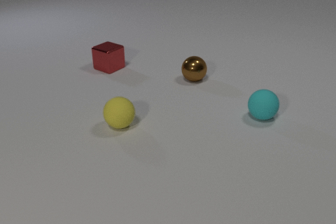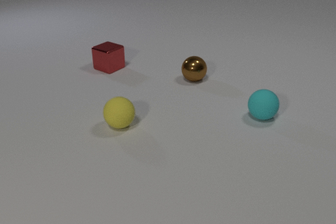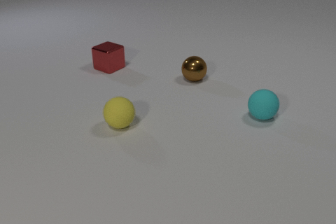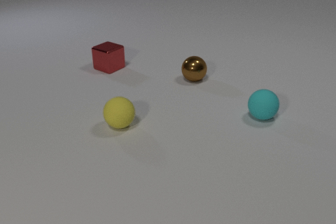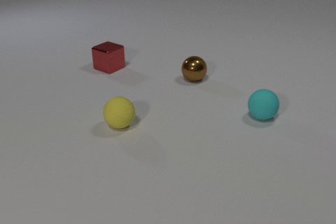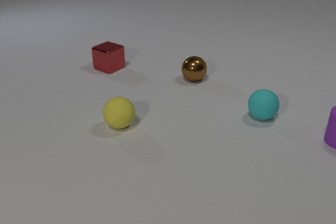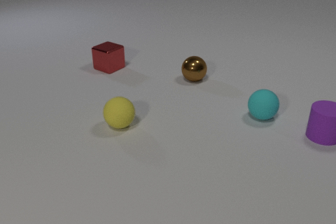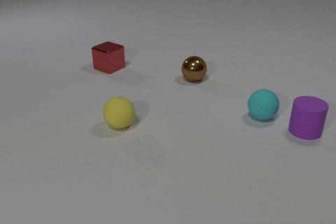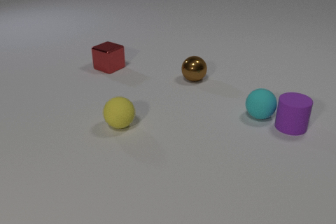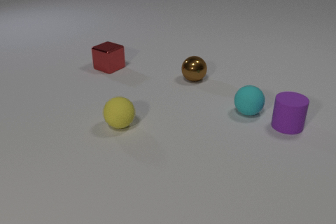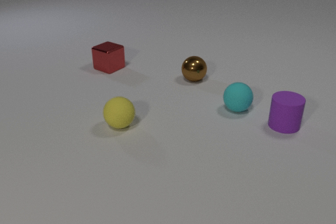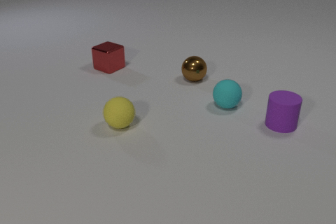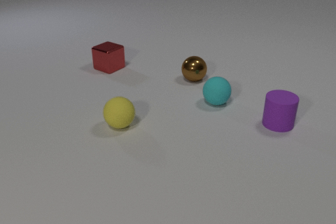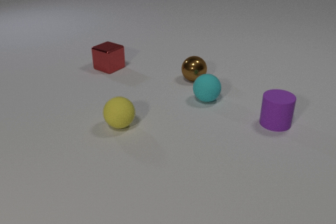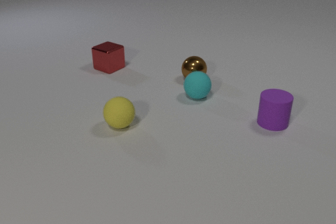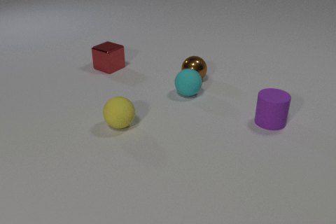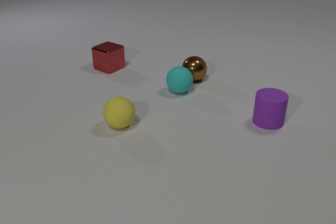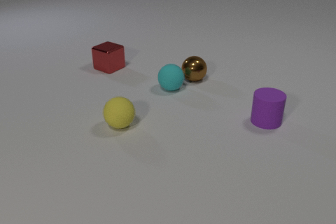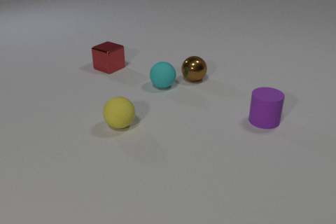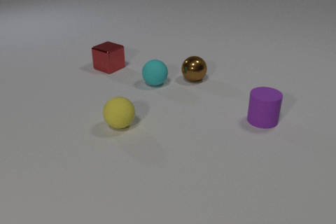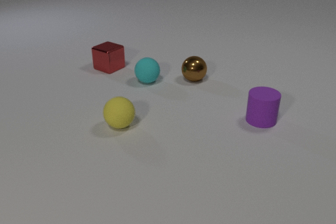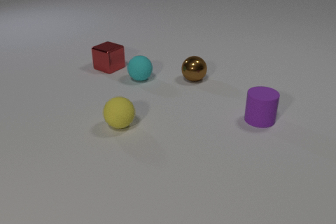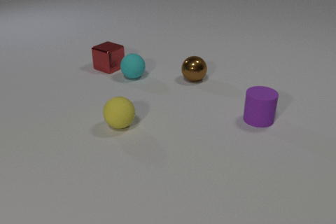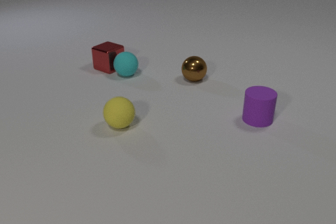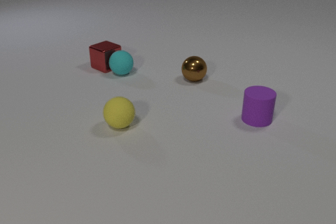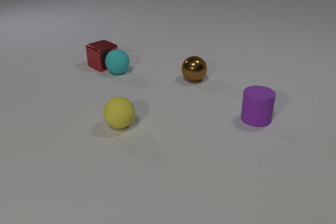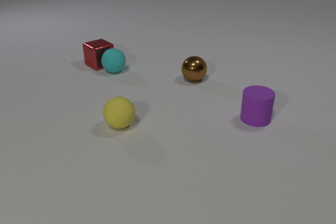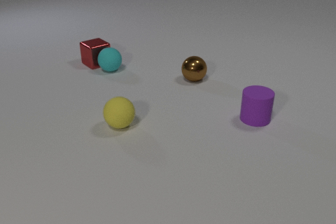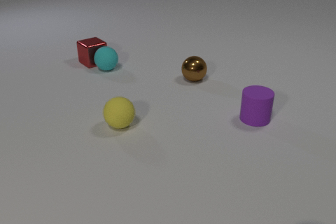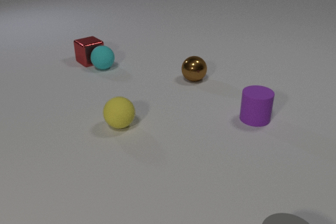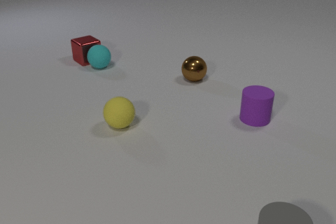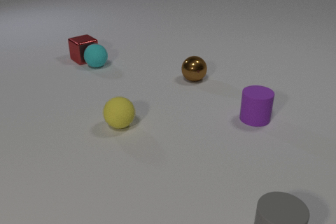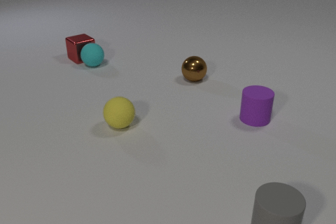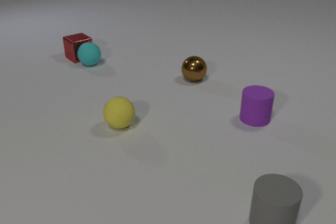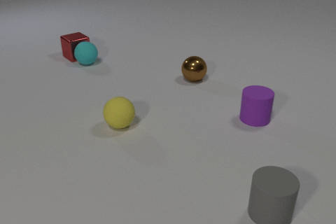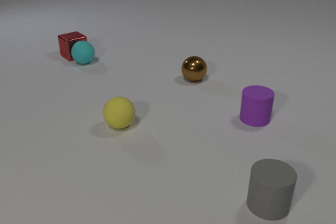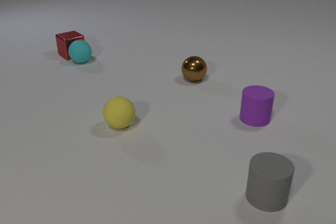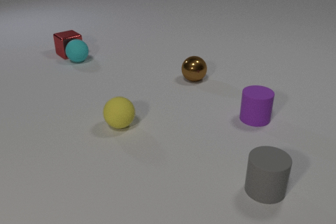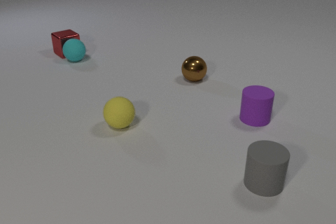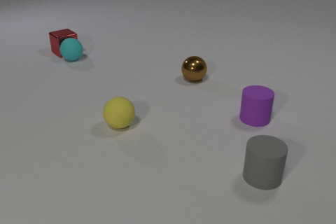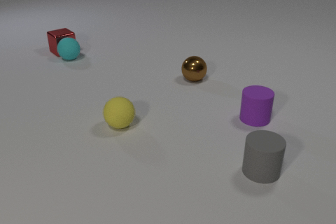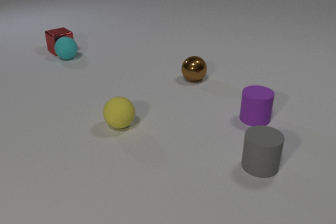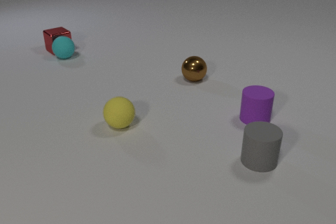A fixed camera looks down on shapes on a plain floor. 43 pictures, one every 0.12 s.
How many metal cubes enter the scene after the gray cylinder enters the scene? 0.
What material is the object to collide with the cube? rubber.
How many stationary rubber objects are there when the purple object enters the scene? 2.
0.00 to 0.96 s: The purple rubber cylinder comes in at the right edge, slides to the left. The purple rubber cylinder and the cyan rubber sphere collide.
0.96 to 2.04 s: The purple rubber cylinder slides to the left. The cyan rubber sphere rolls to the left and away from the camera.
2.04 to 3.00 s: The purple rubber cylinder slides to the left. The cyan rubber sphere rolls to the left and away from the camera. The red metal cube slides away from the camera and to the left. The cyan rubber sphere and the red metal cube collide.
3.00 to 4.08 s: The cyan rubber sphere rolls to the left and away from the camera. The gray rubber cylinder comes in at the bottom edge, slides away from the camera. The red metal cube slides away from the camera and to the left.
4.08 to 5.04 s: The cyan rubber sphere rolls to the left and away from the camera. The gray rubber cylinder slides away from the camera. The red metal cube slides away from the camera and to the left.
